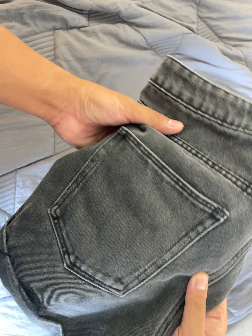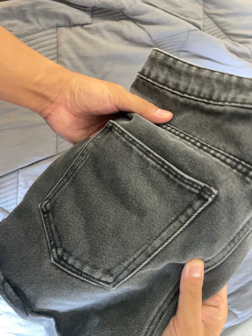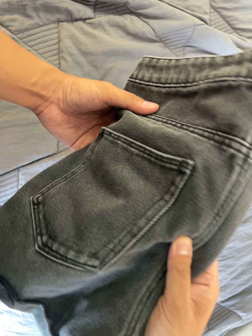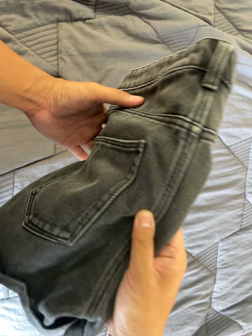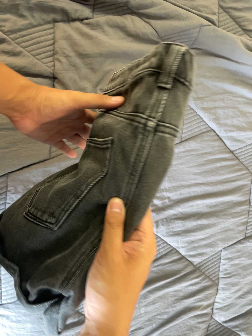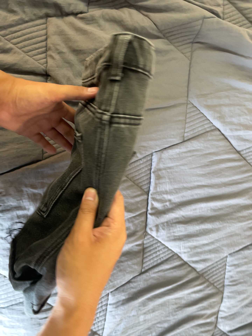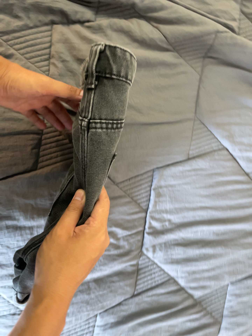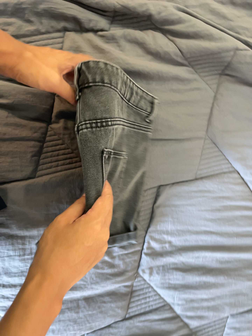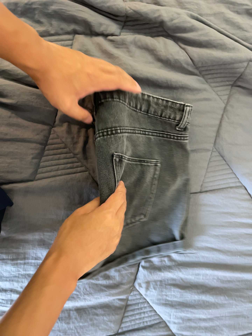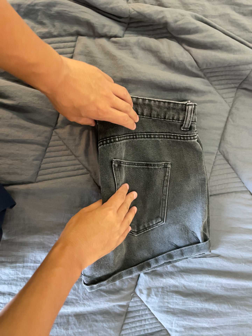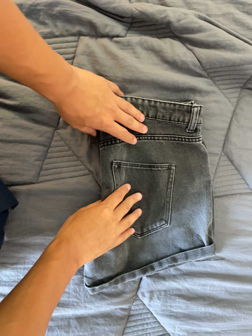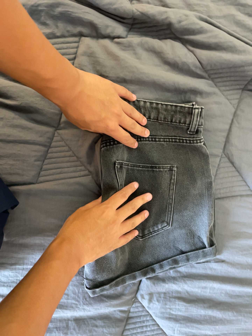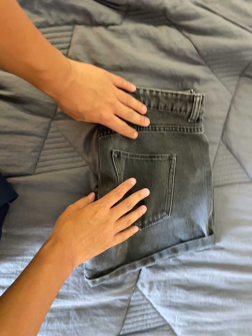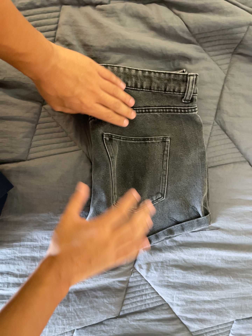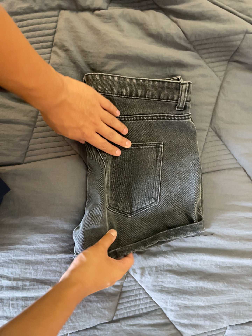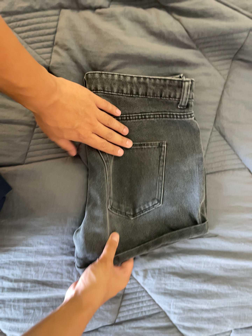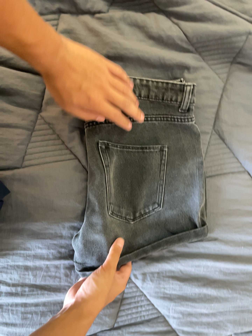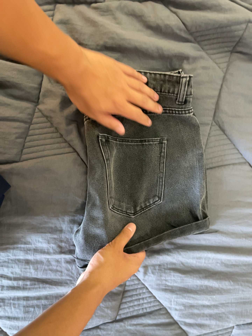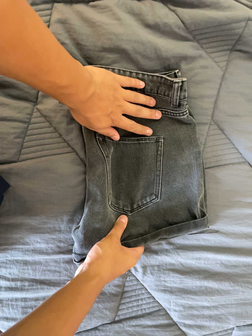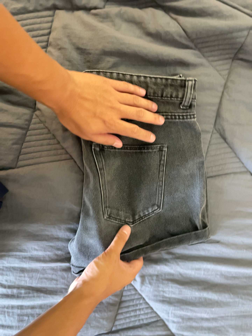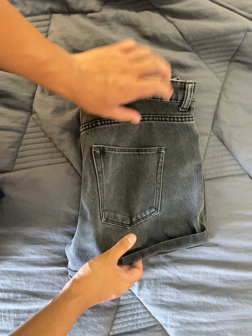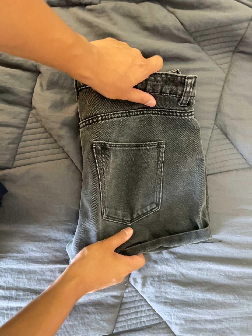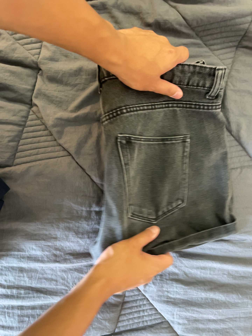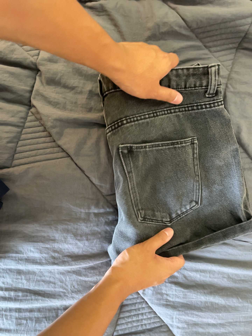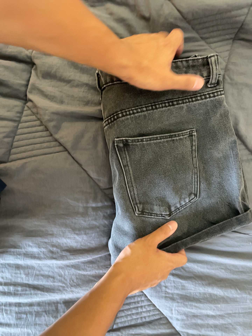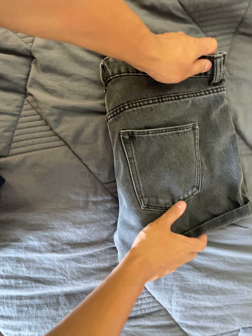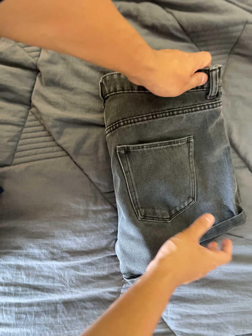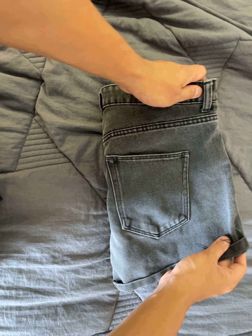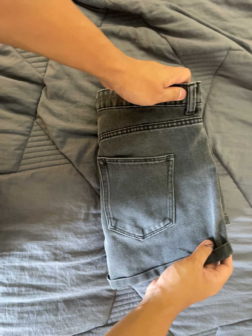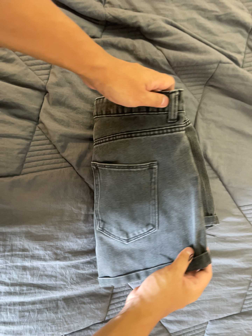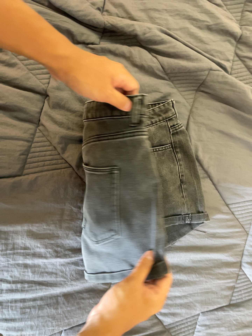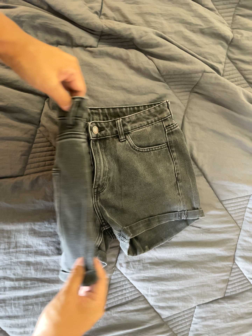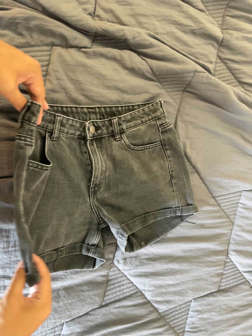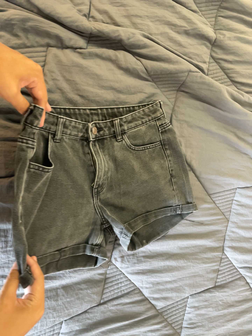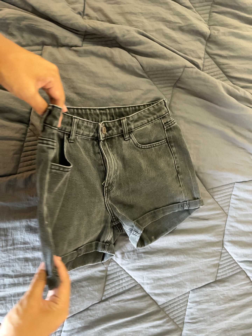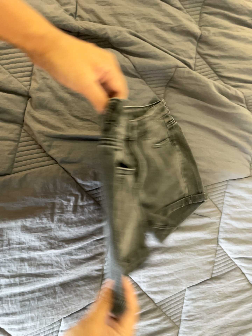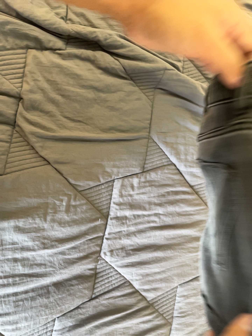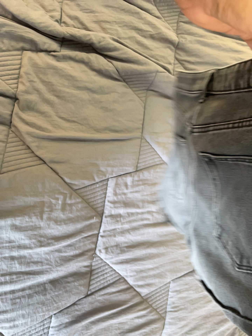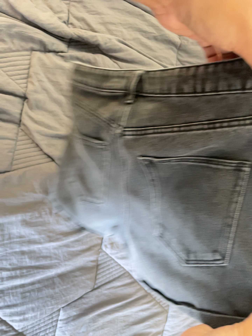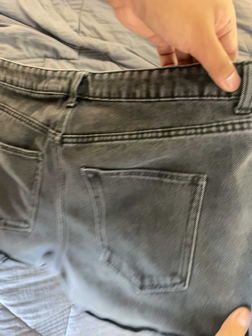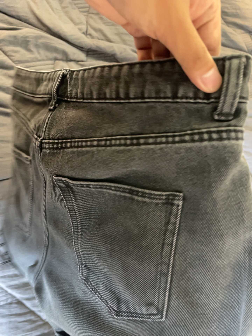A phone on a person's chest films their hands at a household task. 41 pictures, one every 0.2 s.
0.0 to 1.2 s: The camera pans to its left by about 10 degrees. It travels forward, to its right and toward the top of its view, about 18 cm, so what stands in front looms larger.
1.2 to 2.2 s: The camera travels forward, about 8 cm, so what stands in front looms larger. It rolls about its line of sight by about 10 degrees, and the scene rotates clockwise.
2.2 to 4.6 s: The camera travels to its right, about 8 cm.
4.6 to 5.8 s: The camera pans to its right by about 10 degrees. It travels backward and to its left, about 12 cm, so what stands in front gets smaller.
5.8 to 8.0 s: The camera pans to its right by about 15 degrees. It travels backward and to its left, about 24 cm, so what stands in front gets smaller.
The film runs backward here.
